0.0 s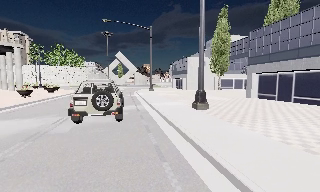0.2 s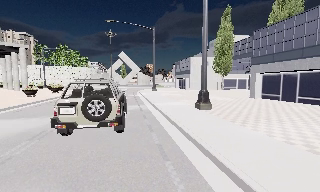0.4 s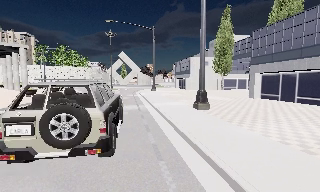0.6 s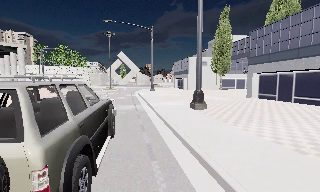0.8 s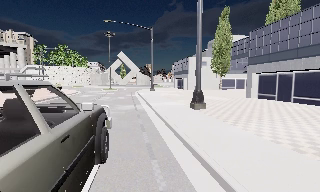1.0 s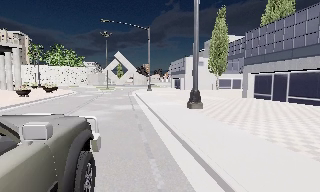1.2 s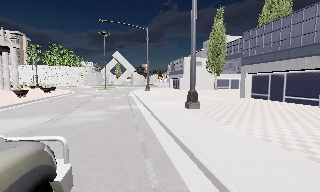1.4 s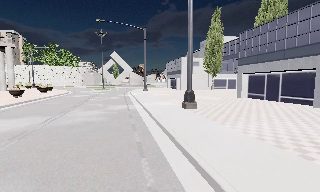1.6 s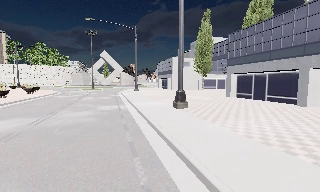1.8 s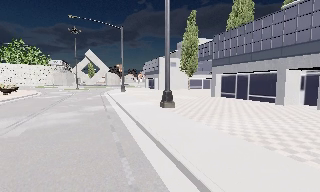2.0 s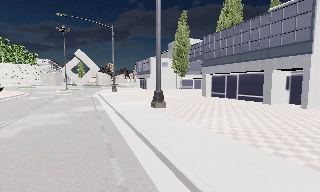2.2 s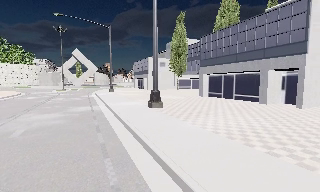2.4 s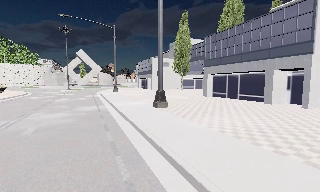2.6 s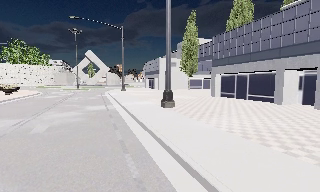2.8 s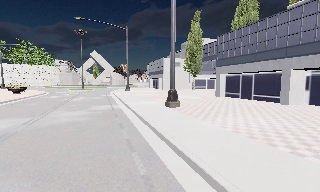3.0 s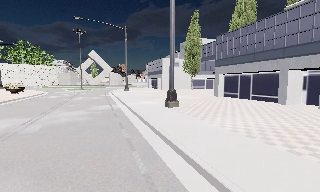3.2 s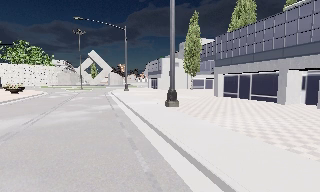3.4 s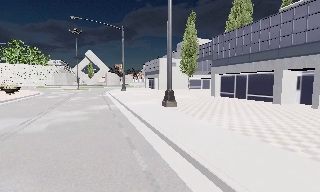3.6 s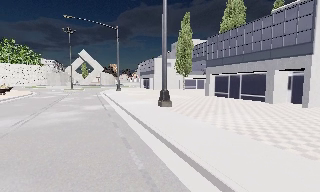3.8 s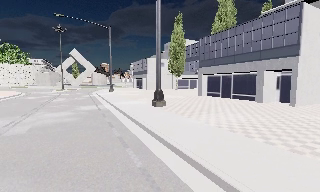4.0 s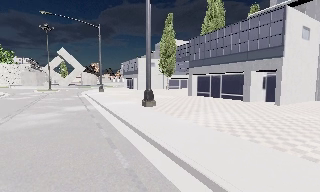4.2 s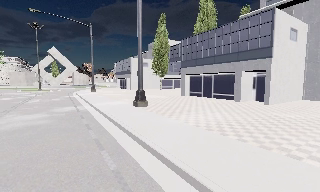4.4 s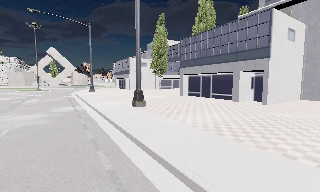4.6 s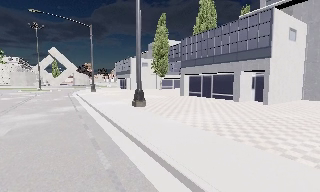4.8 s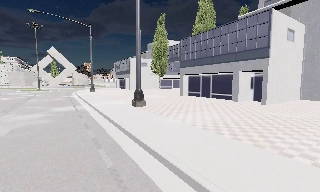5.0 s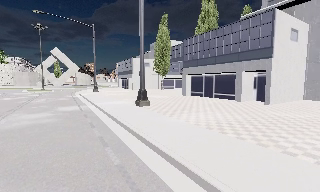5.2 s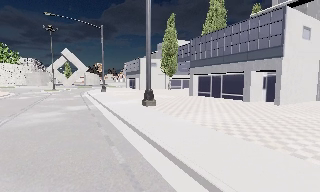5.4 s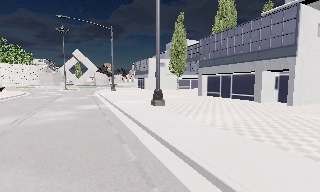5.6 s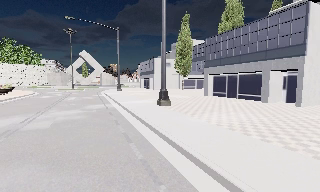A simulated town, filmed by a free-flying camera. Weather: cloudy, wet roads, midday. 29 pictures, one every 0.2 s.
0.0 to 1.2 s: The camera shifts only a little, or ends up much as it began.
1.2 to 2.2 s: The camera pans to its right, which is clockwise from overhead, by about 10 degrees.
2.2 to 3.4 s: The camera shifts only a little, or ends up much as it began.
3.4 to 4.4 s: The camera pans to its right, which is clockwise from overhead, by about 10 degrees.
4.4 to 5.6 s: The camera shifts only a little, or ends up much as it began.
The film runs backward here.
